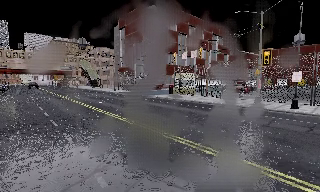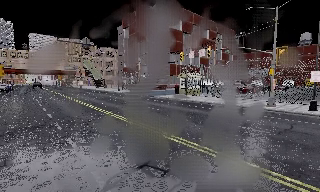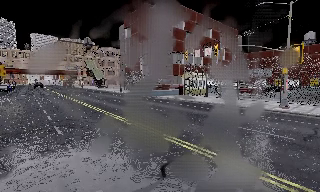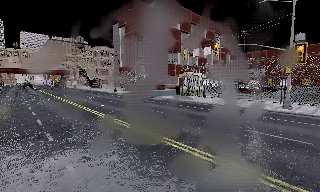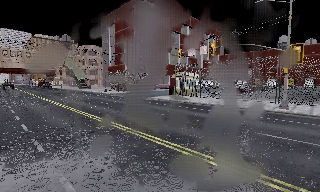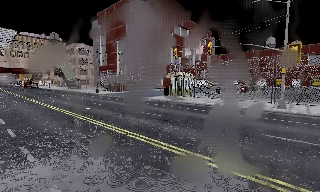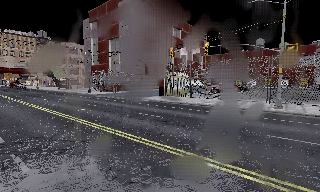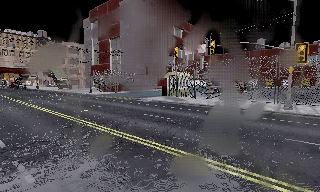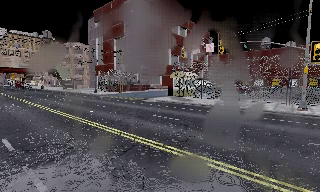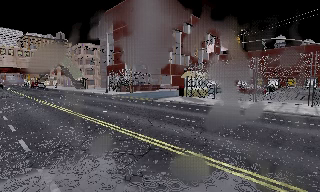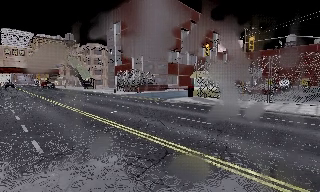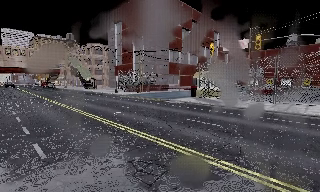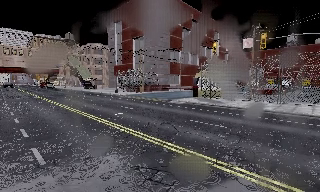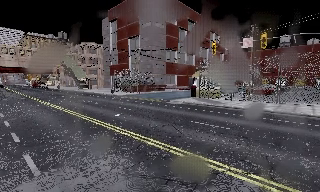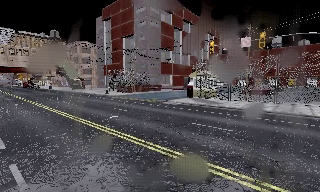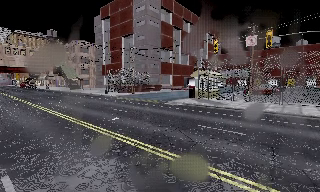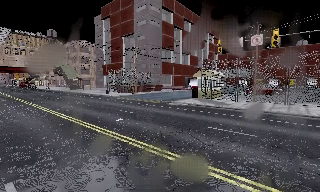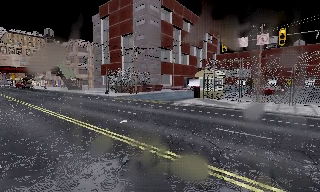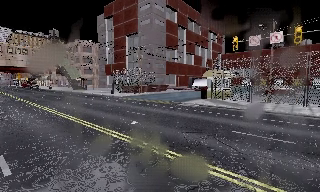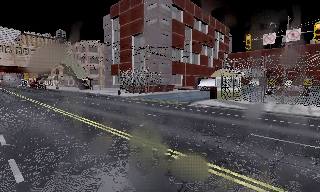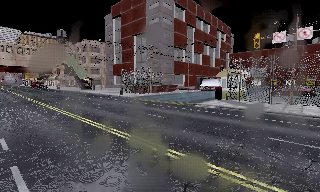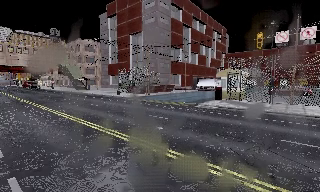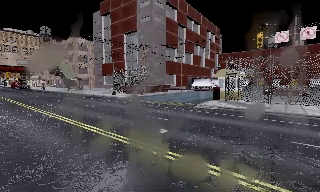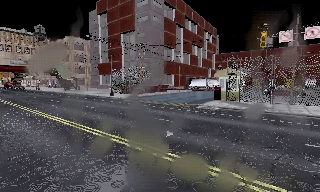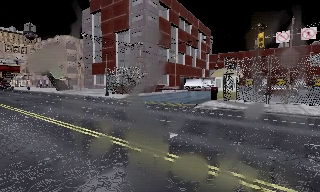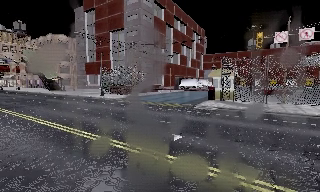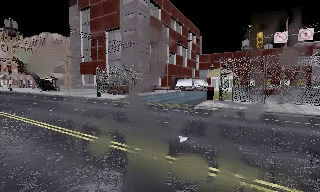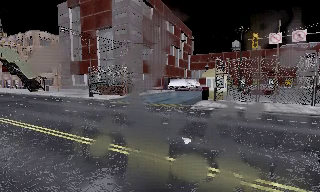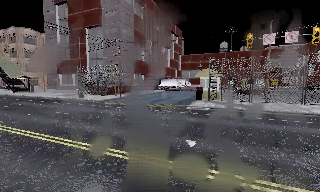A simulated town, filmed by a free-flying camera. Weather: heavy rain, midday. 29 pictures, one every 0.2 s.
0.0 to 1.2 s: The camera pans to its right, which is clockwise from overhead, by about 10 degrees. It travels forward and to its left, about 4.5 m, so what stands in front looms larger.
1.2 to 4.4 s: The camera travels to its left and forward, about 8 m, so close, fixed things drift to the right.
4.4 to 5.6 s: The camera pans to its right, which is clockwise from overhead, by about 15 degrees. It travels to its left and forward, about 3 m.
The film runs backward here.
